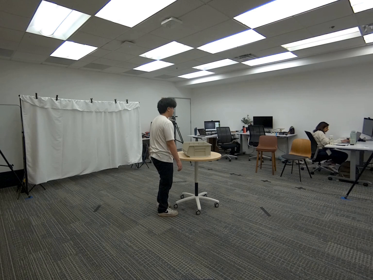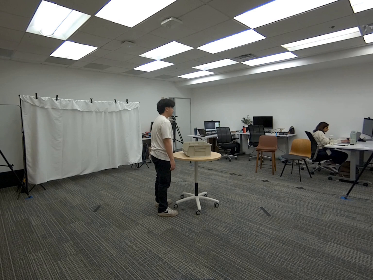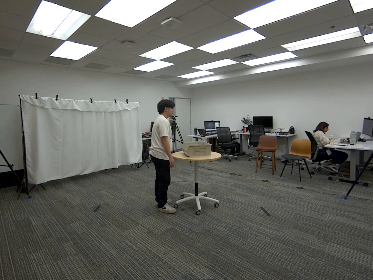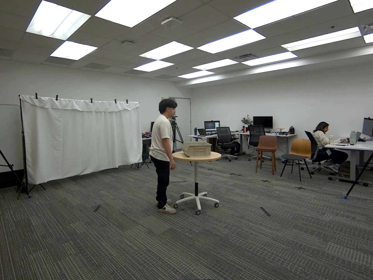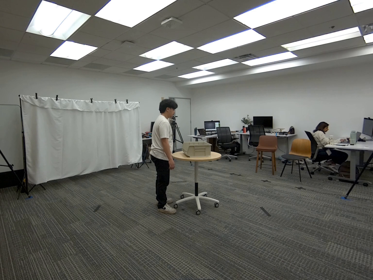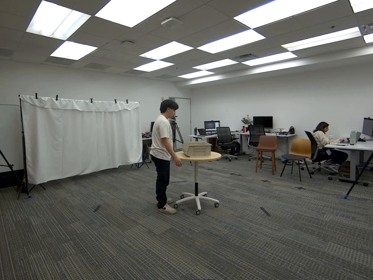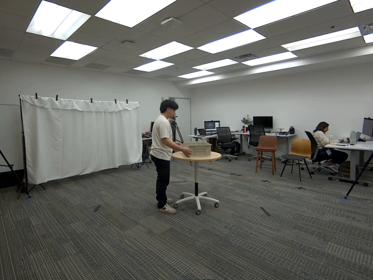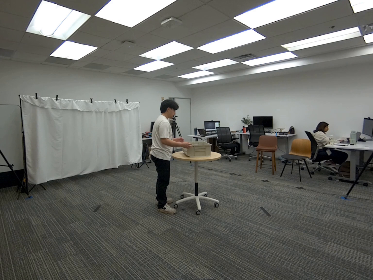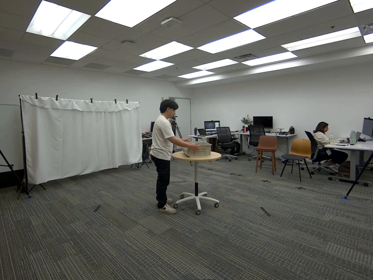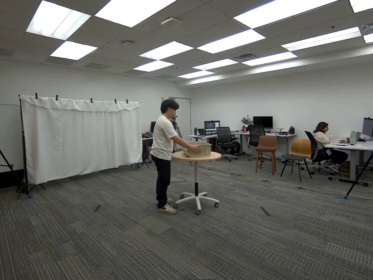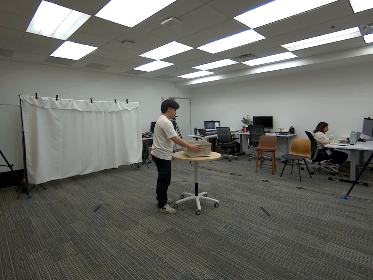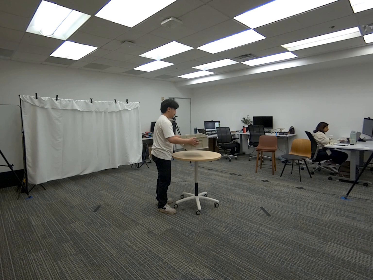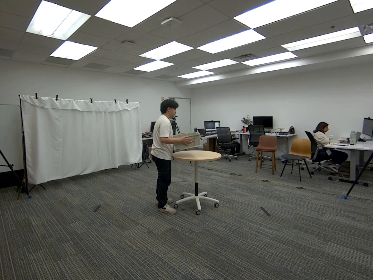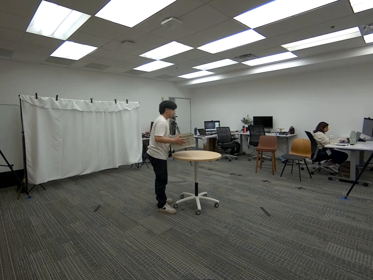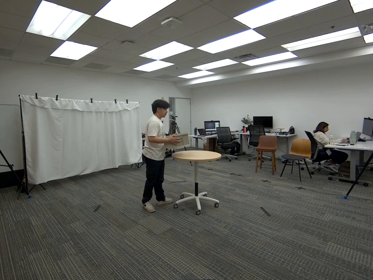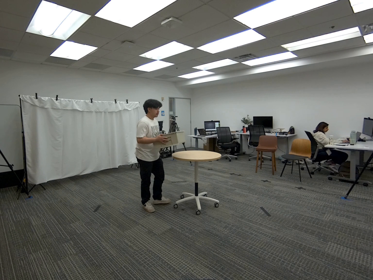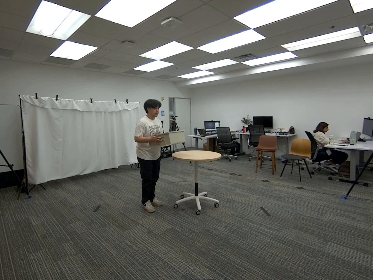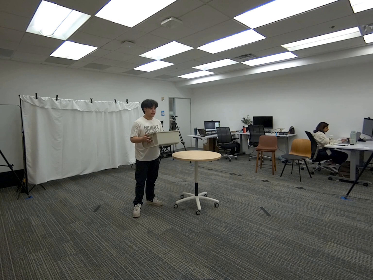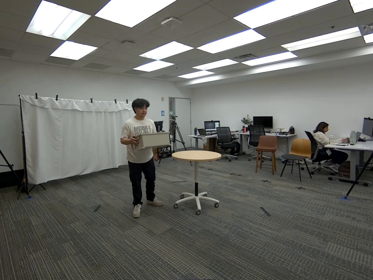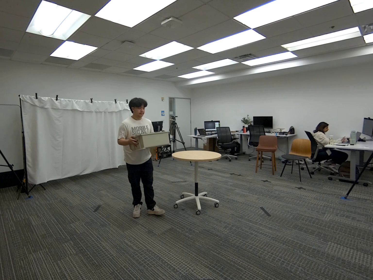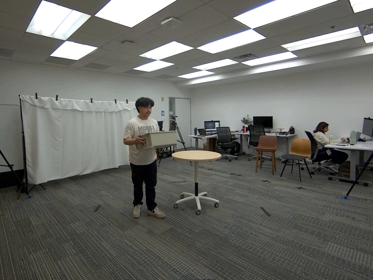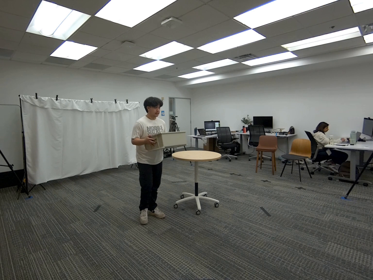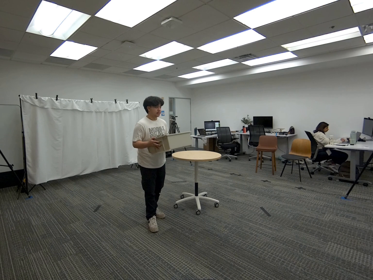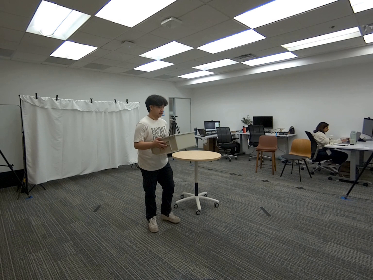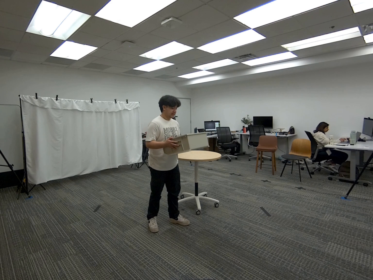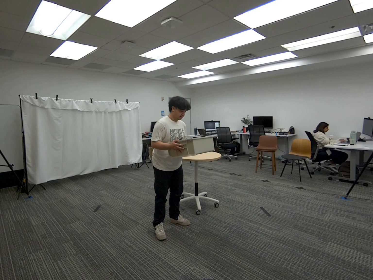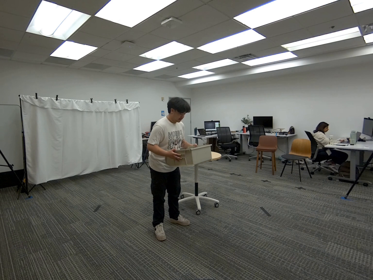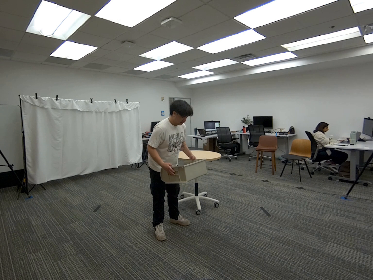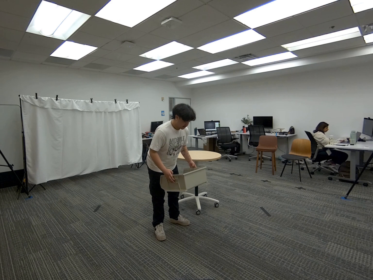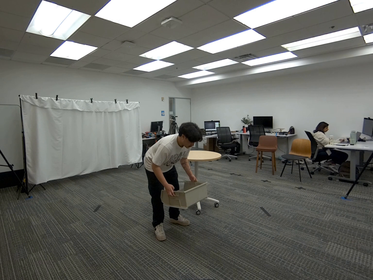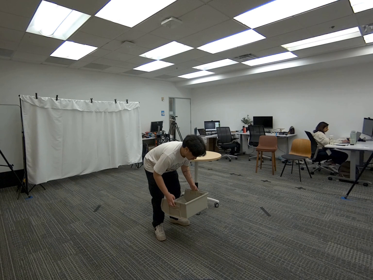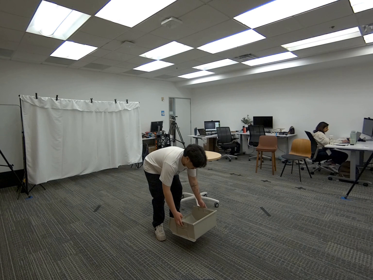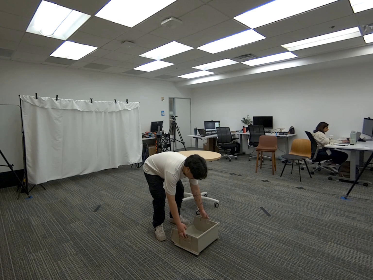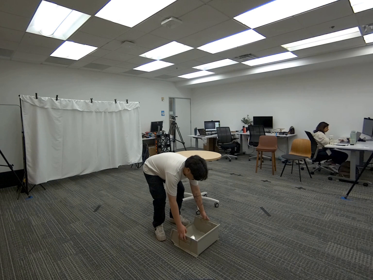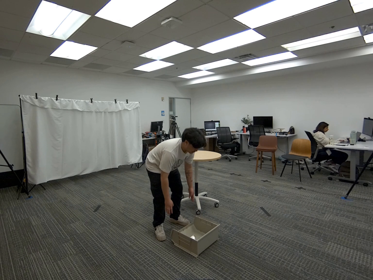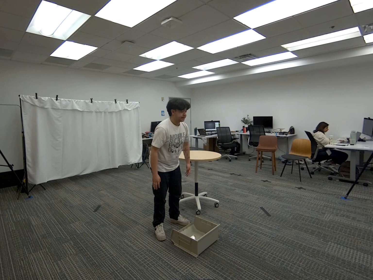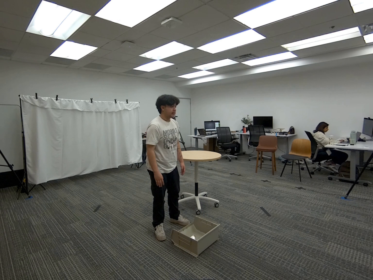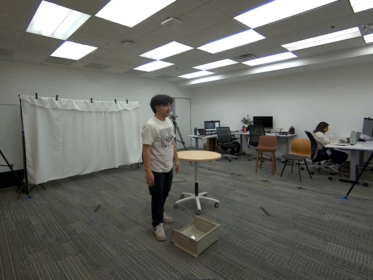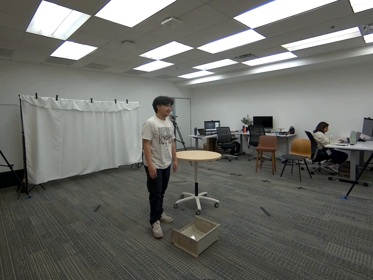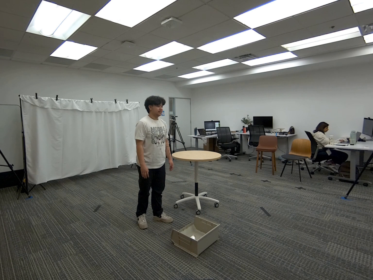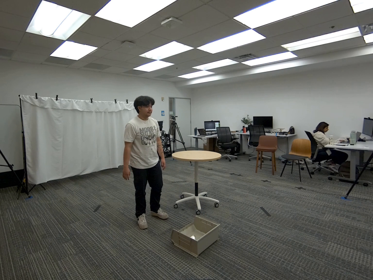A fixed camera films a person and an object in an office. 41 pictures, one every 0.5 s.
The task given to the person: Walk over to the beige bin on the round table and pick up the beige bin using both hands and place the beige bin on the ground.
